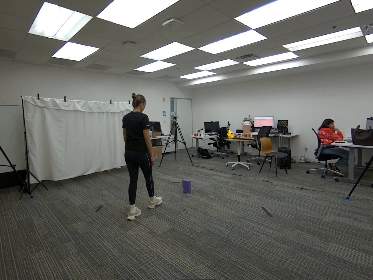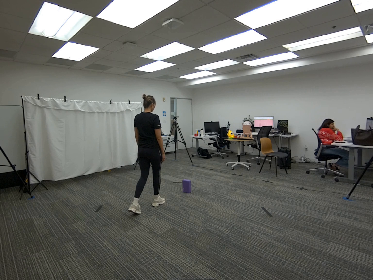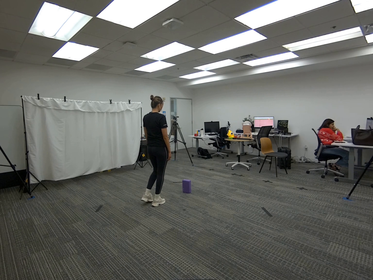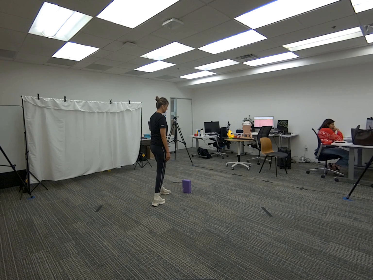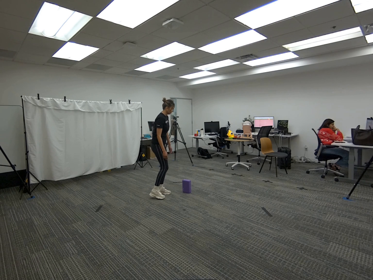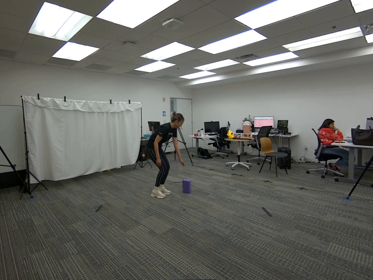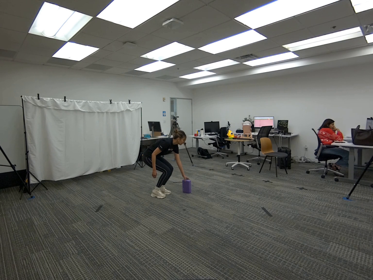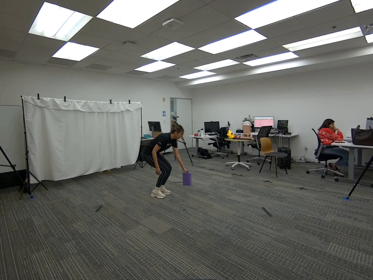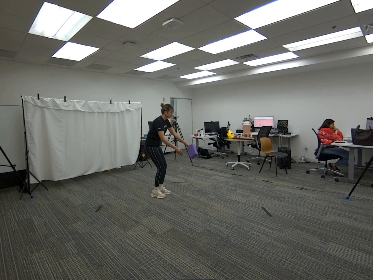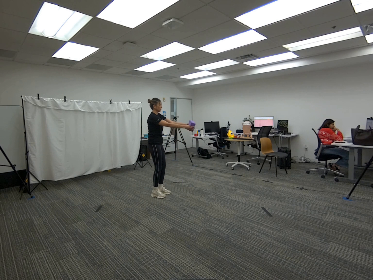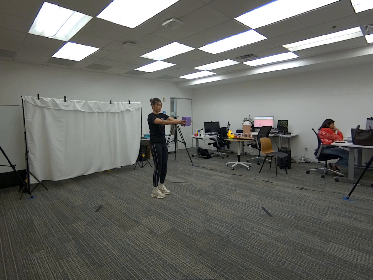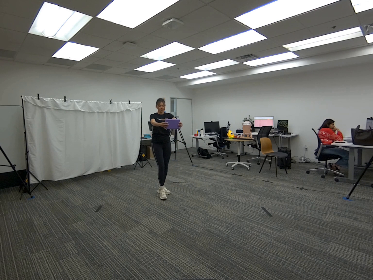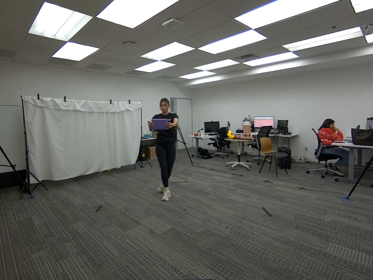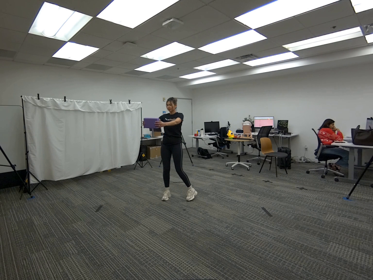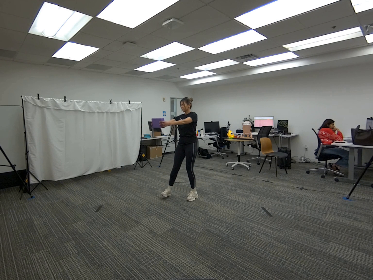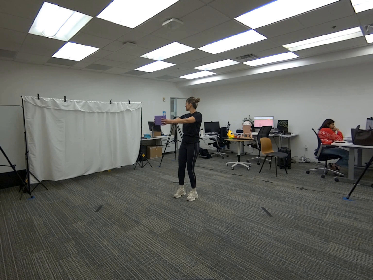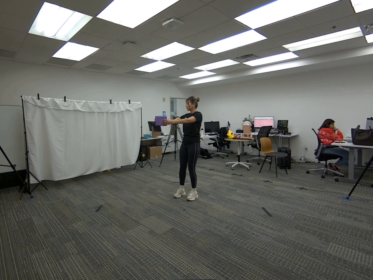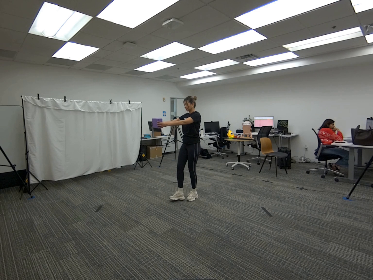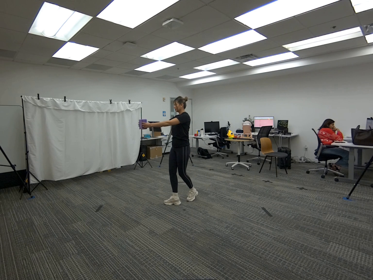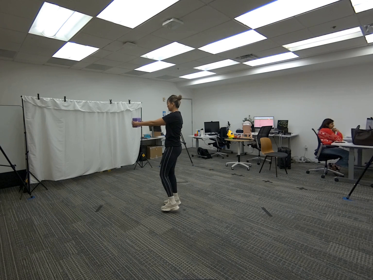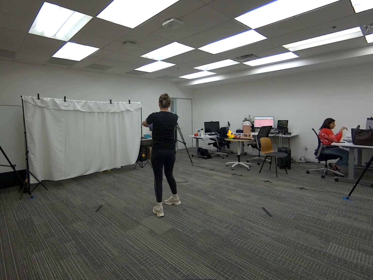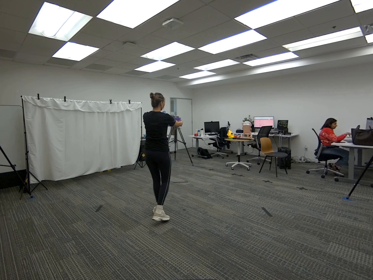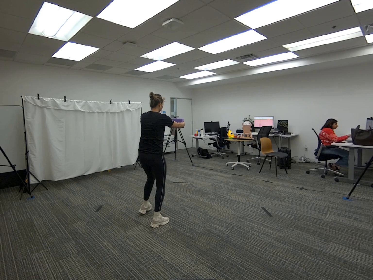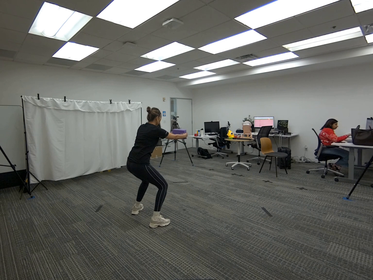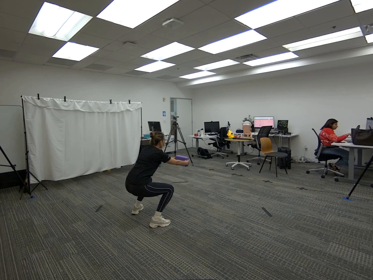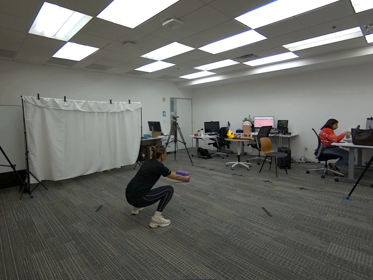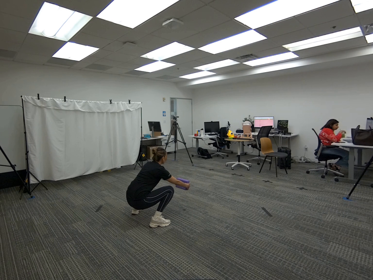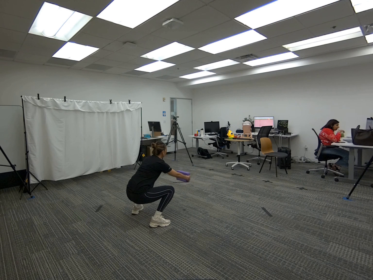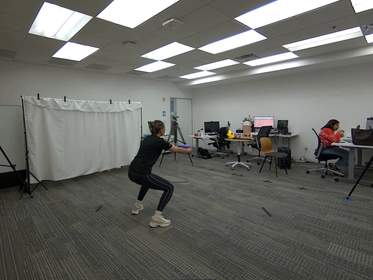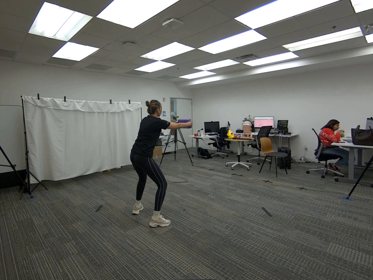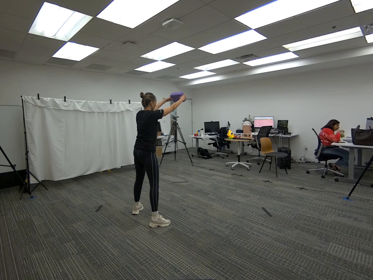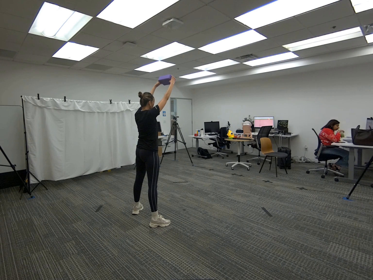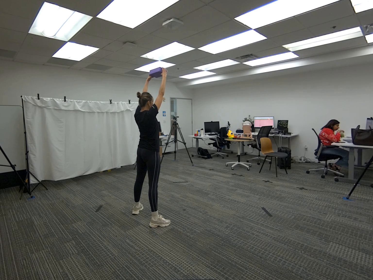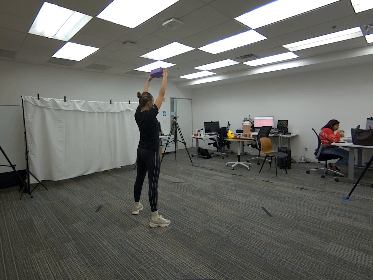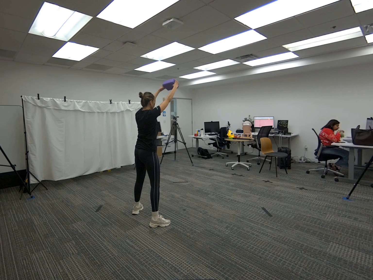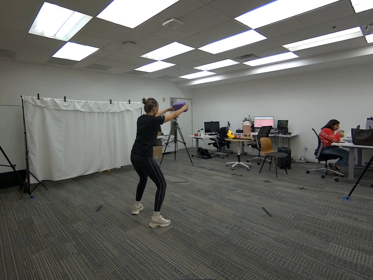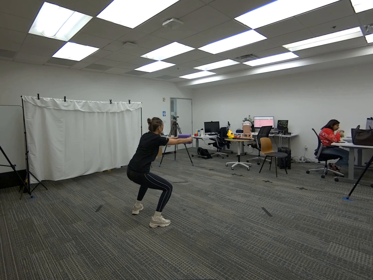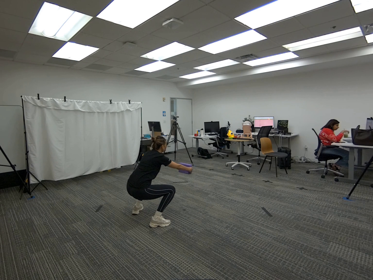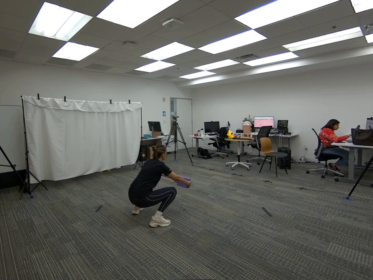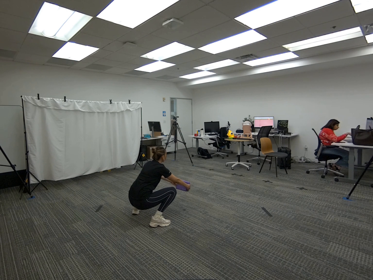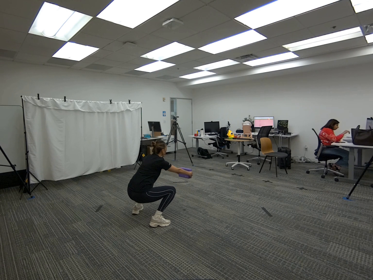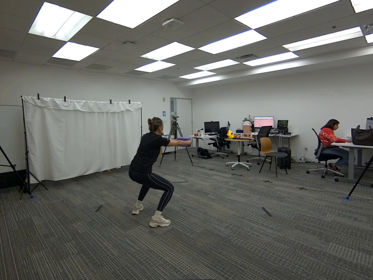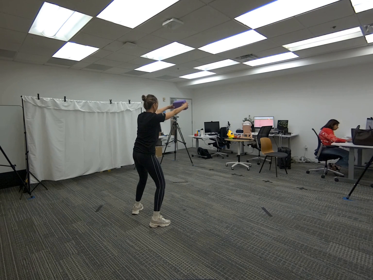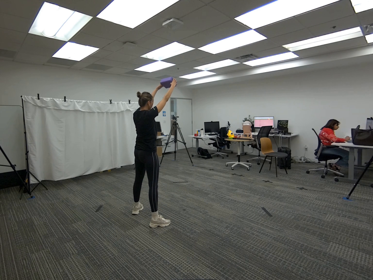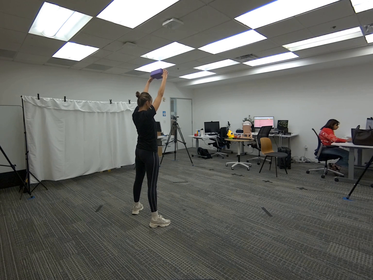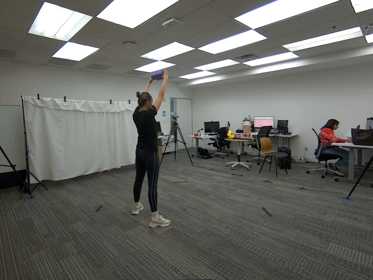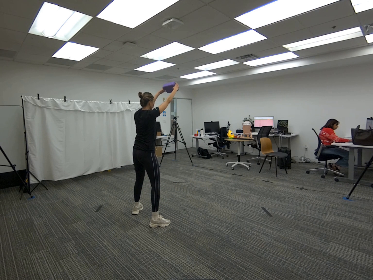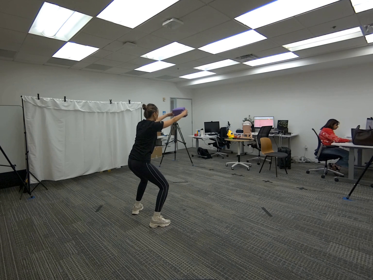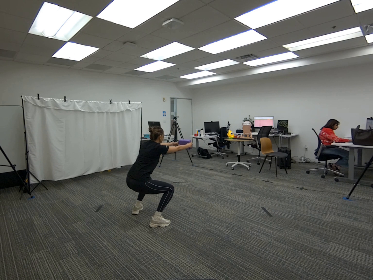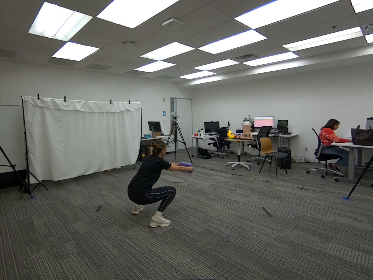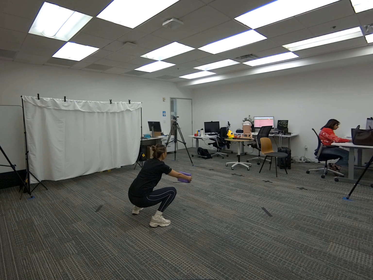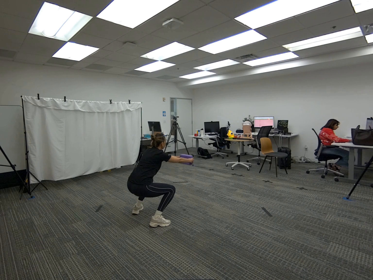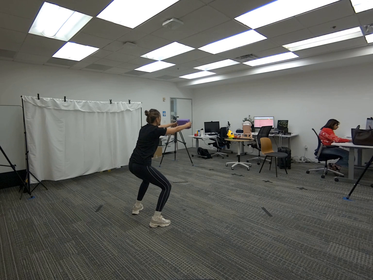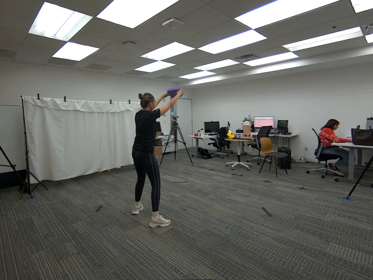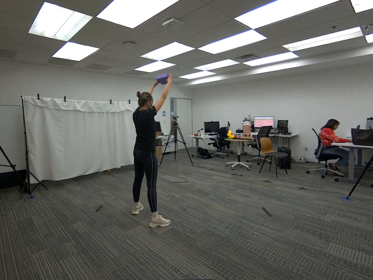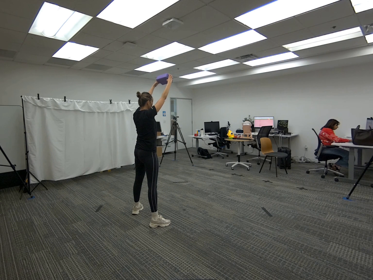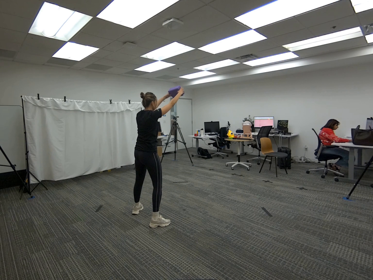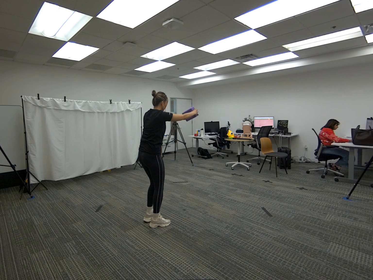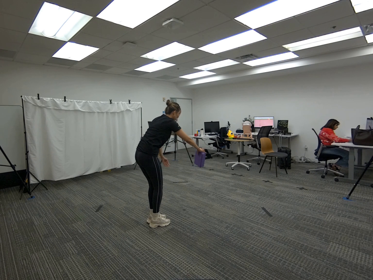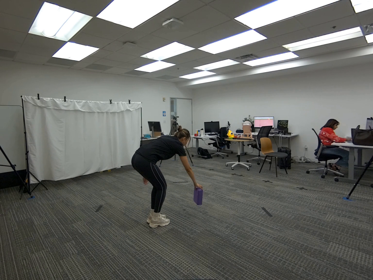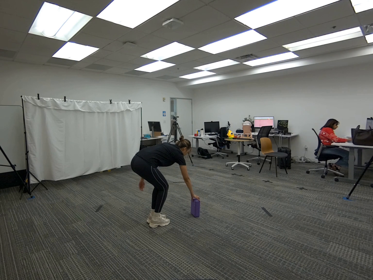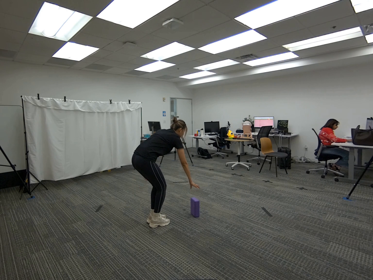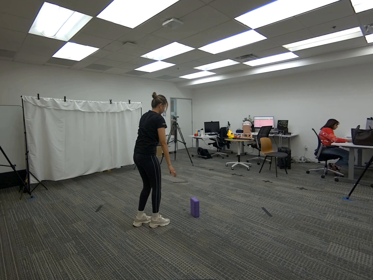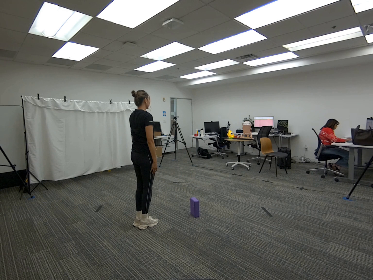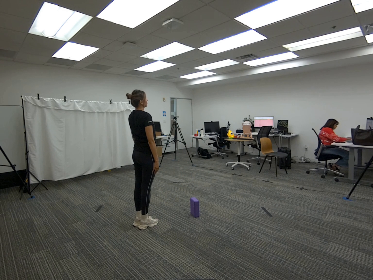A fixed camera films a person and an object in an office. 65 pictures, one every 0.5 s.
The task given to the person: Walk over to the yoga block and pick up the yoga block using both hands. Get into a sumo squat stance as you hold the yoga block with both hands infront of you. As you come up from the sumo squat raise the yoga block over your head with your arms extended. Repeat the process until the time is reached. Place the yoga block on the floor when the task is complete.
